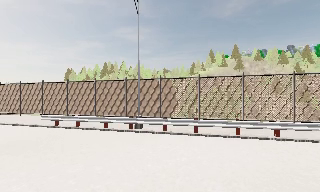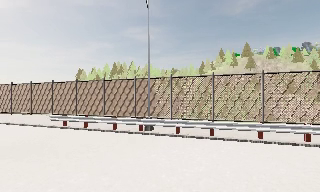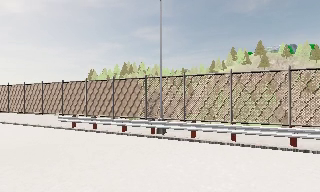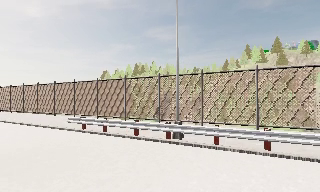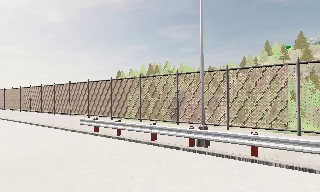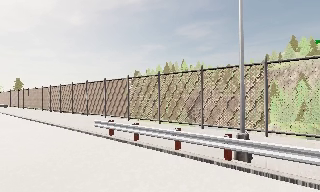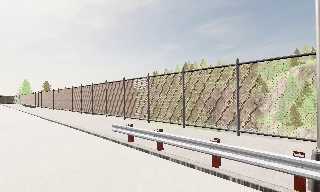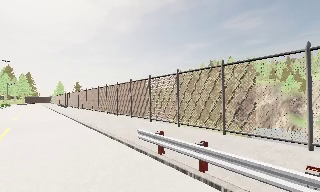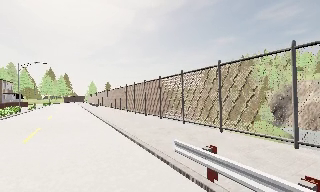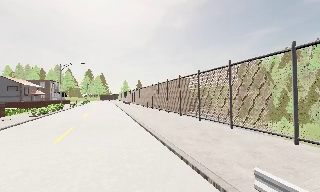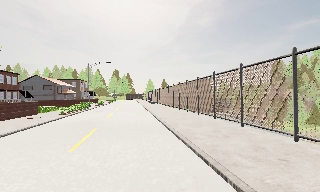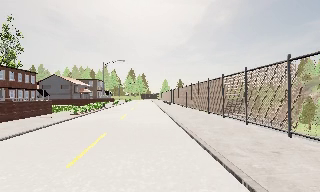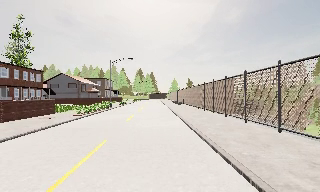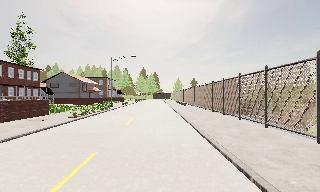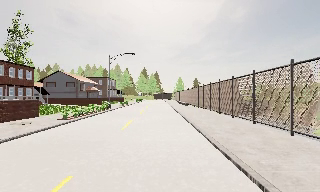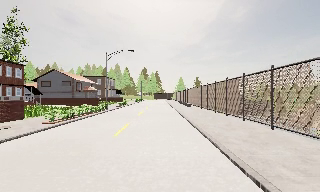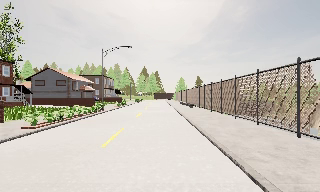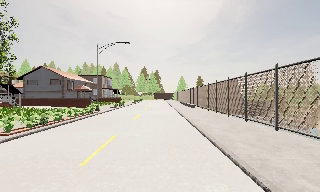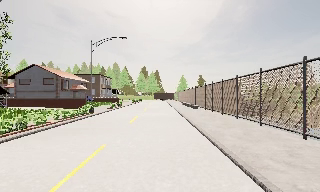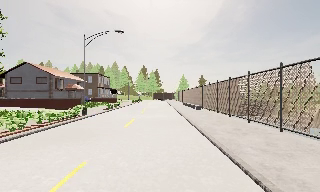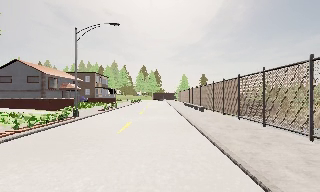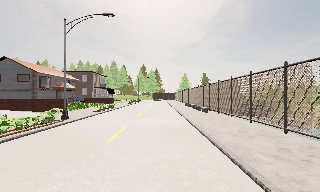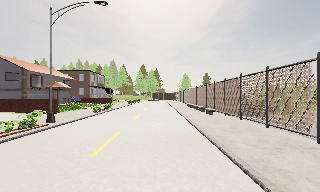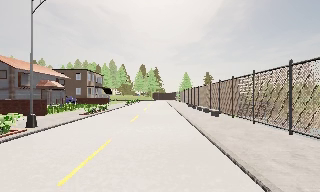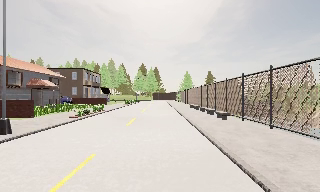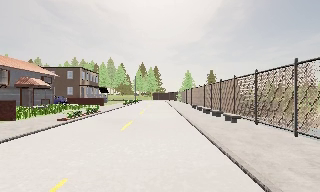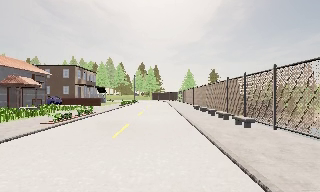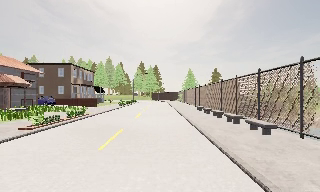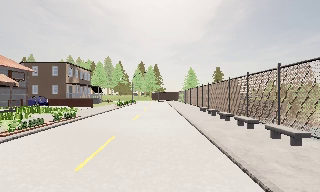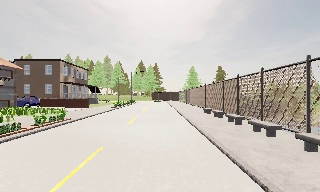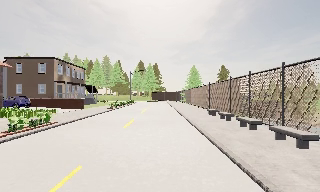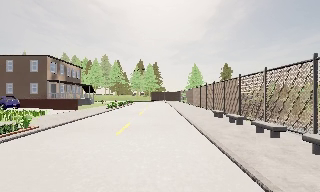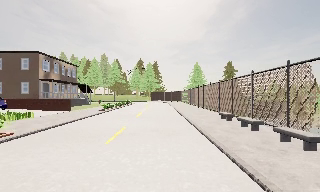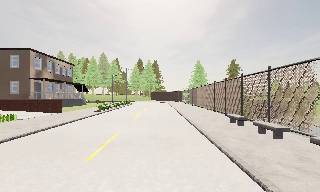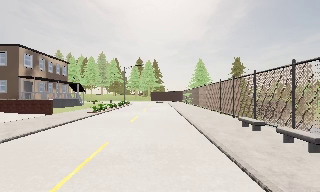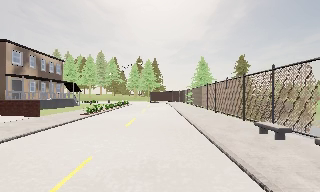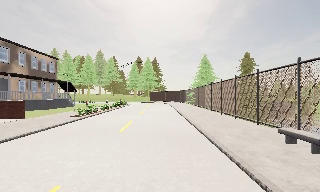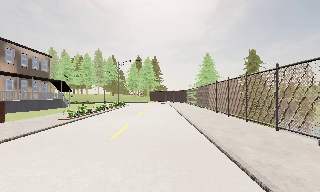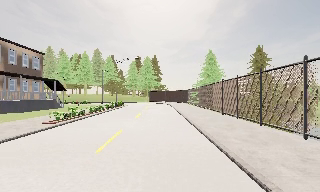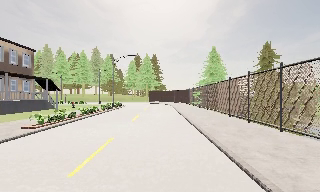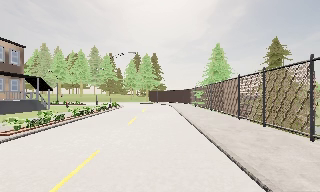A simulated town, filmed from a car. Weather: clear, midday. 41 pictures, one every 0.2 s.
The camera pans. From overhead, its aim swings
counterclockwise.
The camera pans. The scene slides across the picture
to the right.
0.0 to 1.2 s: The camera swings to its left by about 30 degrees, and the scene slides to the right. It travels forward, about 5 m, so what stands in front looms larger. It gains speed.
1.2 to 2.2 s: The camera pans to its left, which is counterclockwise from overhead, by about 45 degrees. It travels forward, about 8 m.
2.2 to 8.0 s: The camera travels forward, about 45 m, so what stands in front looms larger.
The film runs forward here.
